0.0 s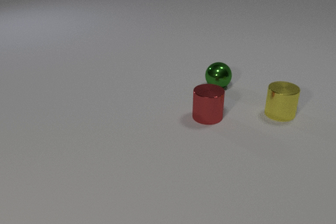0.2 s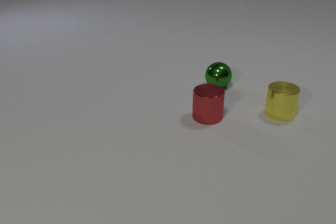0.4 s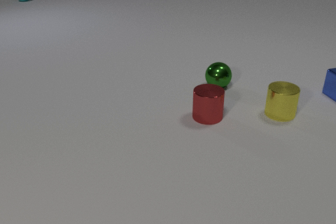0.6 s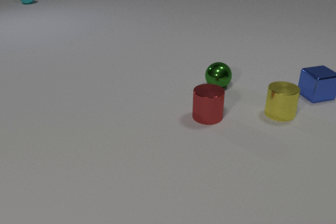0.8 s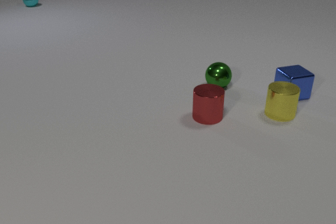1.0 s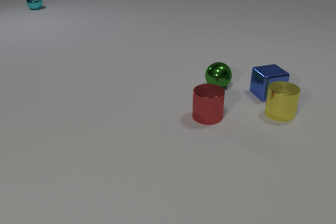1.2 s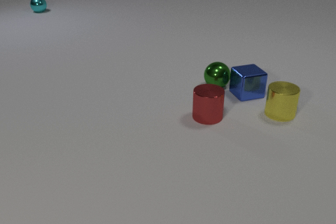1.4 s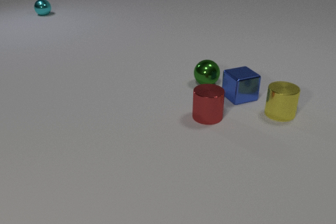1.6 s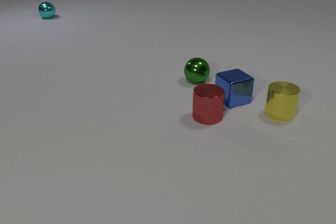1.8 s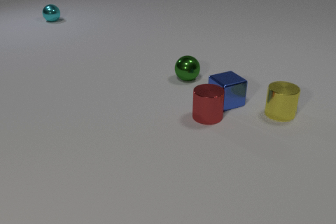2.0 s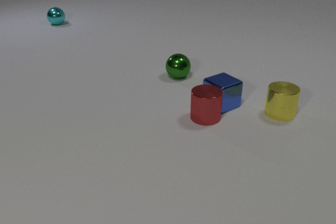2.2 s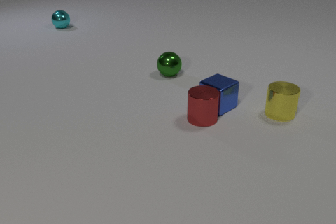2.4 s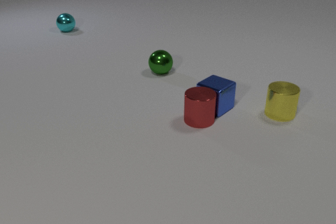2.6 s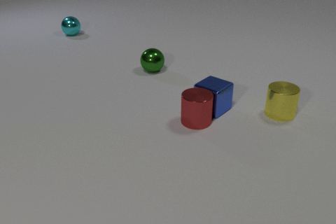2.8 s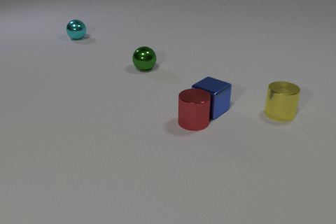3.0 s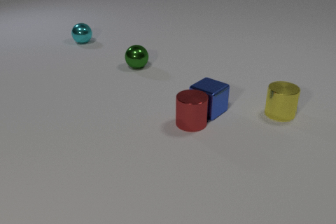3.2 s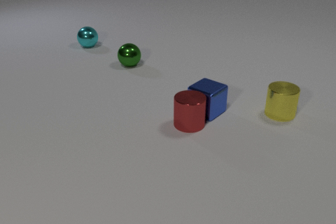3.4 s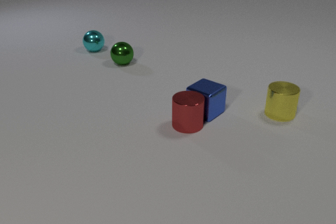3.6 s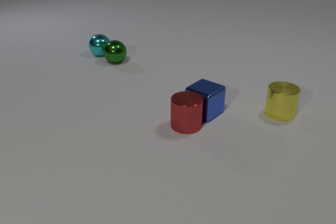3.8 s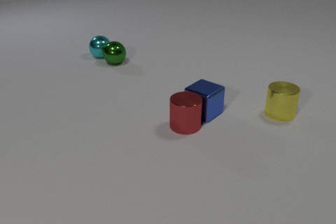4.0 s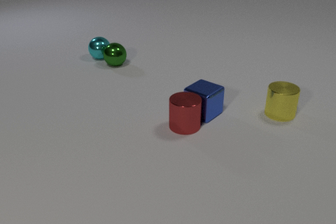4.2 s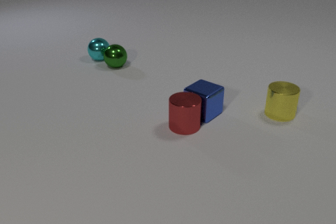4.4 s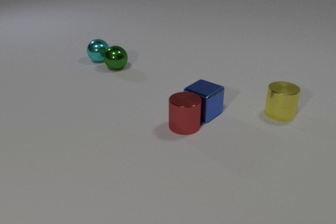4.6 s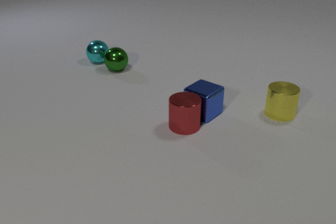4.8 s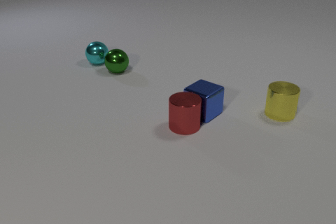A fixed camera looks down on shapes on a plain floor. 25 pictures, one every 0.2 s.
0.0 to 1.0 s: The blue metal cube comes in at the right edge, slides to the left. The cyan metal sphere comes in at the top edge, rolls toward the camera.
1.0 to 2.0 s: The blue metal cube slides to the left and toward the camera. The green metal sphere rolls to the left and away from the camera. The cyan metal sphere rolls toward the camera. The blue metal cube and the green metal sphere collide. The blue metal cube and the red metal cylinder collide.
2.0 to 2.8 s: The blue metal cube slides toward the camera and to the left. The green metal sphere rolls to the left and away from the camera. The cyan metal sphere rolls toward the camera. The red metal cylinder slides to the left and toward the camera.
2.8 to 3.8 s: The blue metal cube slides toward the camera and to the left. The green metal sphere rolls to the left and away from the camera. The cyan metal sphere rolls toward the camera. The red metal cylinder slides to the left and toward the camera. The green metal sphere and the cyan metal sphere collide.
3.8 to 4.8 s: The green metal sphere rolls toward the camera. The cyan metal sphere rolls toward the camera.
Are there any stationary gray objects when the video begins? no.
What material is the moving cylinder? metal.
How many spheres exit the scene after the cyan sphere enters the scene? 0.
